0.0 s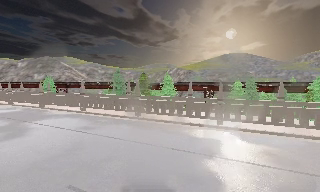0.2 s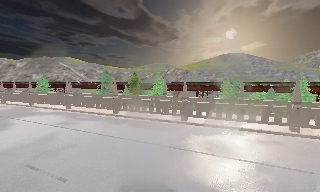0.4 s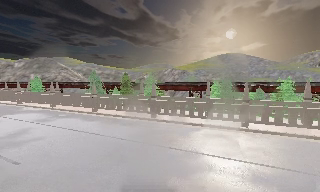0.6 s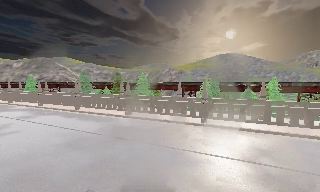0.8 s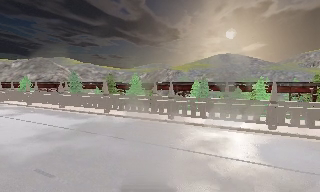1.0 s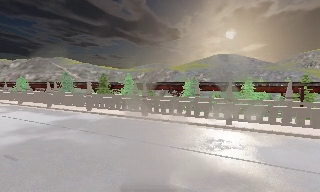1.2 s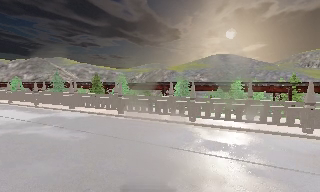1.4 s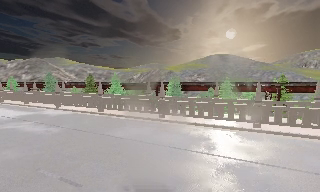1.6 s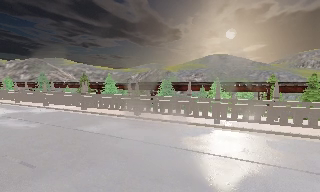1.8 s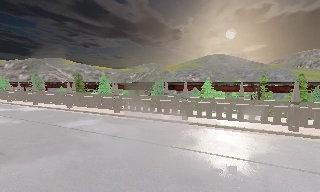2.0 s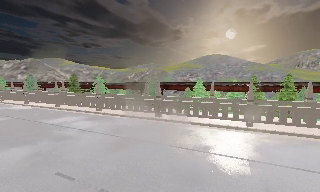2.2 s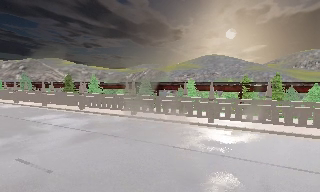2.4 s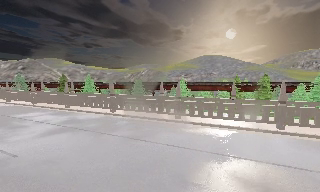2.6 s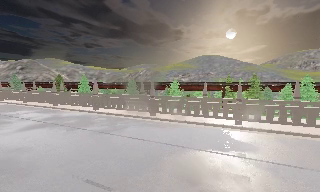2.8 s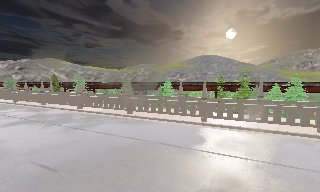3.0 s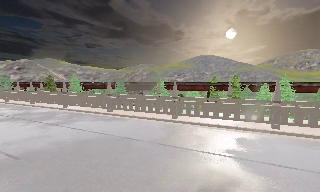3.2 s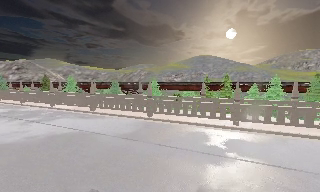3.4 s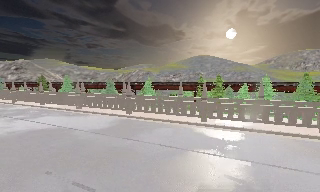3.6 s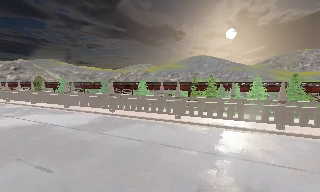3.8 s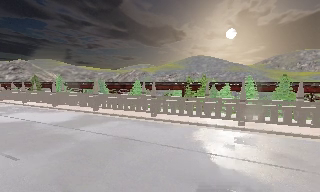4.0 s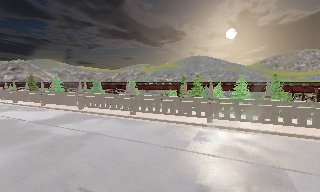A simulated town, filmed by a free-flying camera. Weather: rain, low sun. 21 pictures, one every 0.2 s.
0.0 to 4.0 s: The camera travels to its right and backward, about 45 m, so close, fixed things drift to the left.
The film runs backward here.
